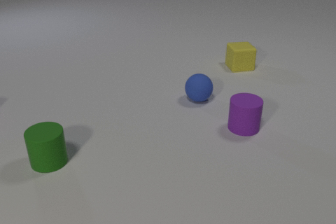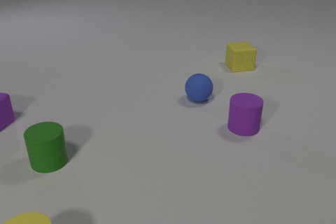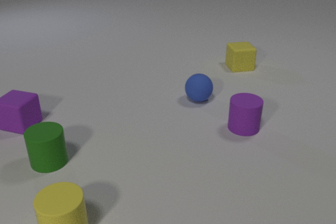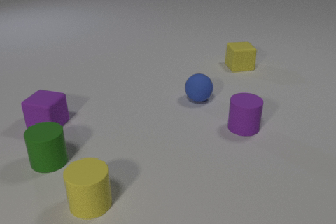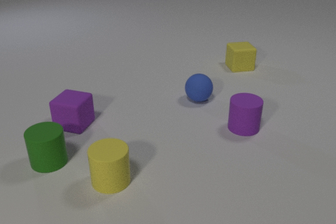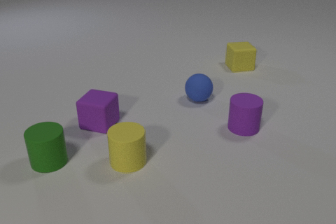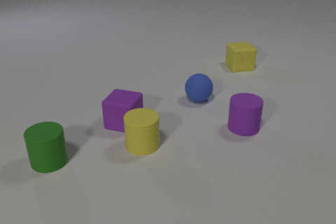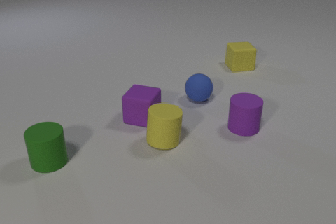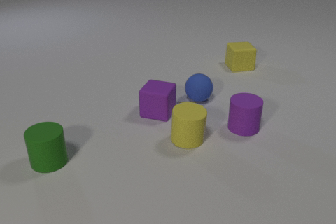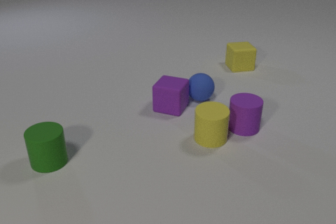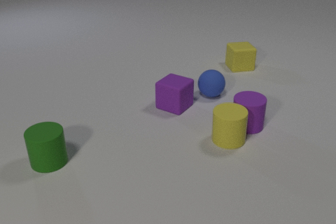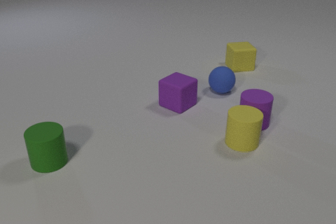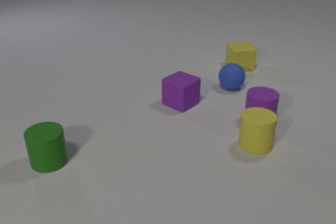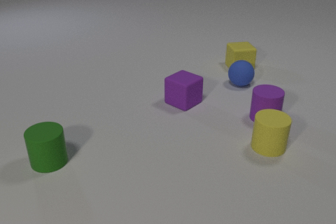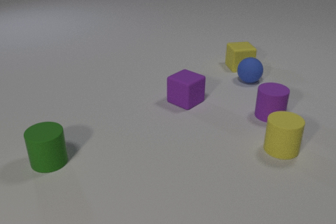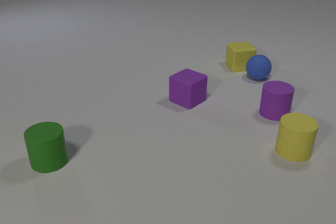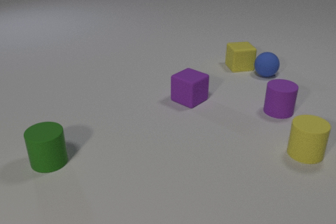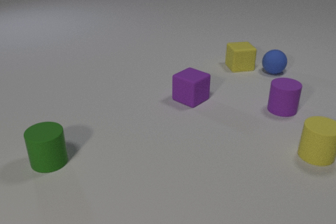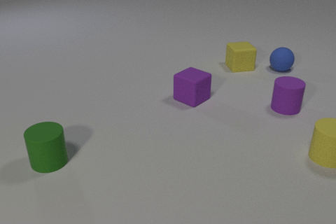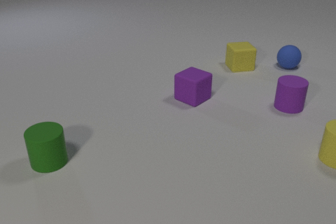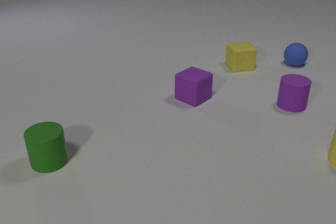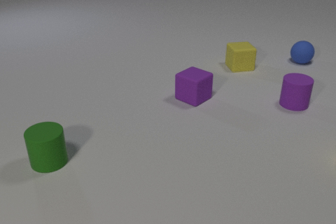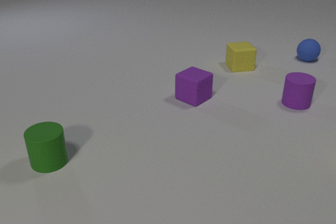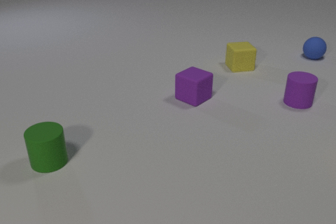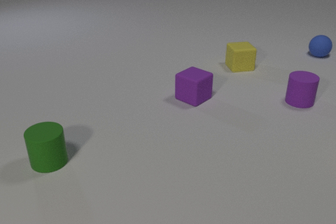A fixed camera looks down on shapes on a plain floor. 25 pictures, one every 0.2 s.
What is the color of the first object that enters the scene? purple.
Are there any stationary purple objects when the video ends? yes.
What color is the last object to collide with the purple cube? blue.
0.0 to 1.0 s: The yellow rubber cylinder comes in at the bottom edge, slides away from the camera and to the right. The purple rubber cube comes in at the left edge, slides to the right.
1.0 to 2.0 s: The yellow rubber cylinder slides to the right and away from the camera. The purple rubber cube slides to the right and away from the camera. The blue rubber sphere rolls to the right and away from the camera. The yellow rubber cylinder and the purple rubber cube collide. The purple rubber cube and the blue rubber sphere collide. The yellow rubber cylinder and the purple rubber cylinder collide.
2.0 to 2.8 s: The yellow rubber cylinder slides to the right. The purple rubber cube slides to the right and away from the camera. The blue rubber sphere rolls away from the camera and to the right. The purple rubber cylinder slides away from the camera and to the right.
2.8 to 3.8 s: The yellow rubber cylinder slides to the right. The purple rubber cube slides to the right and away from the camera. The blue rubber sphere rolls away from the camera and to the right. The purple rubber cylinder slides away from the camera and to the right.
3.8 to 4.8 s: The yellow rubber cylinder slides to the right, leaves at the right edge. The blue rubber sphere rolls away from the camera and to the right. The purple rubber cylinder slides away from the camera and to the right.
